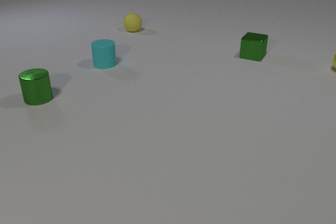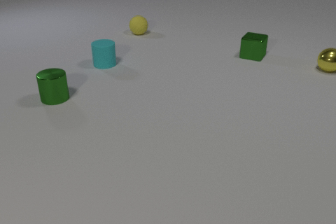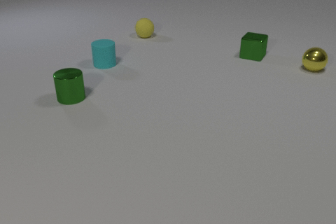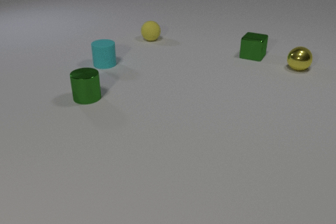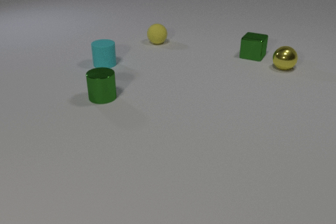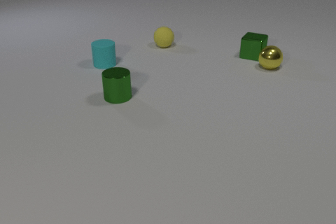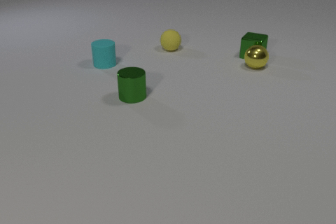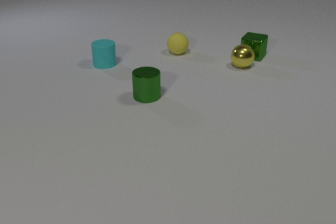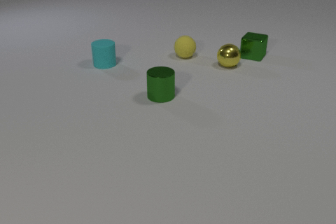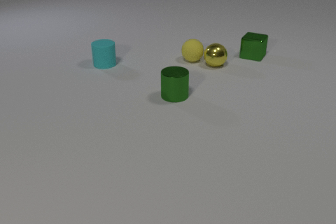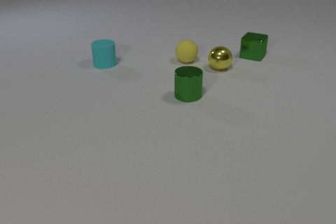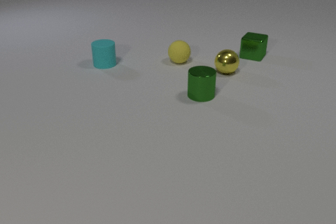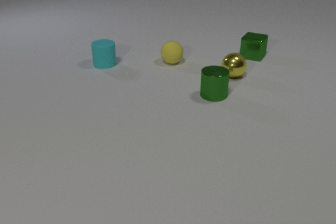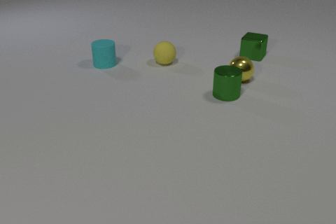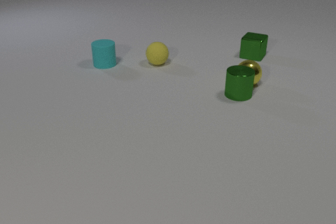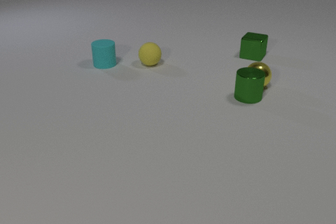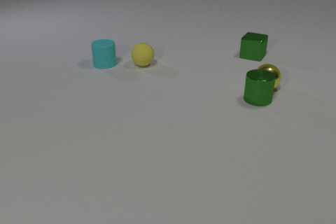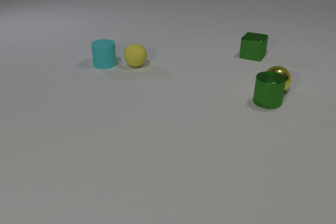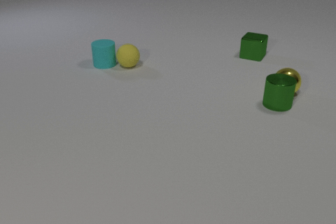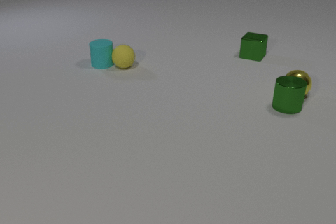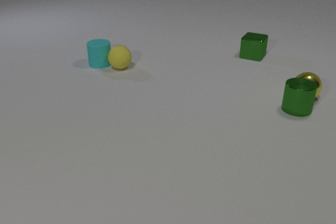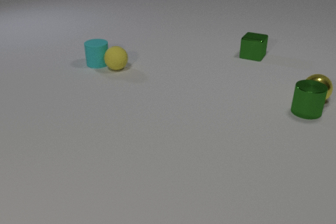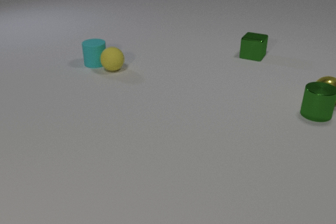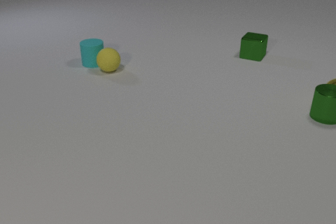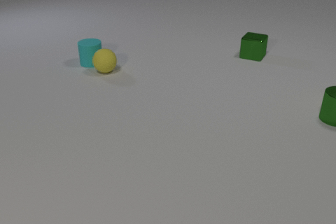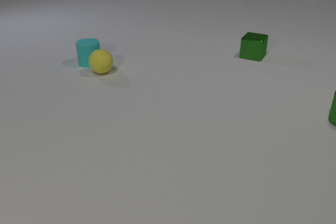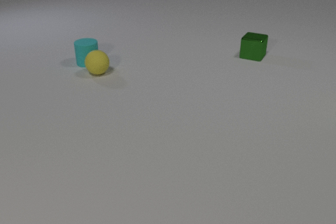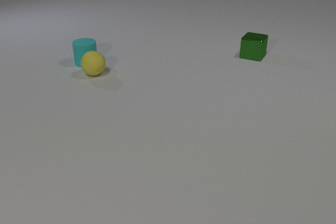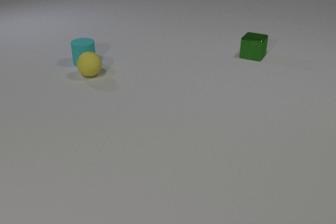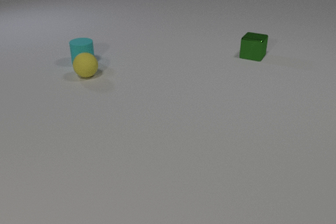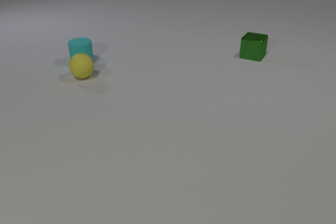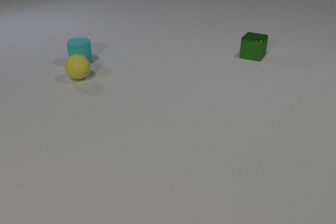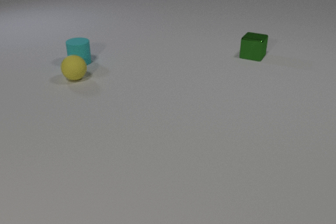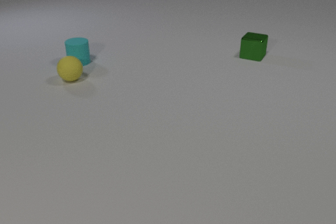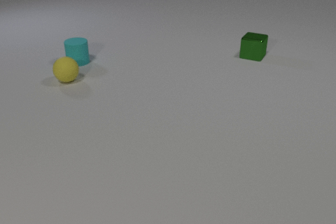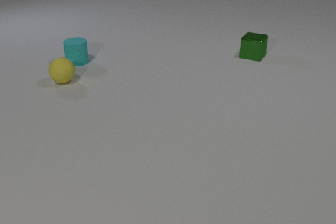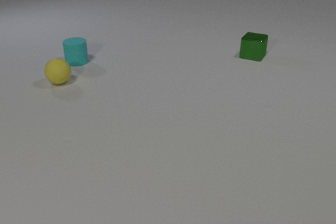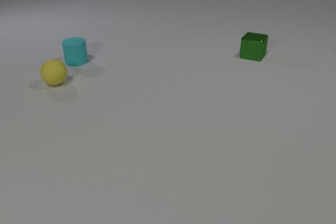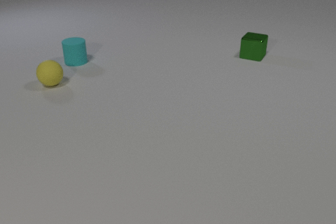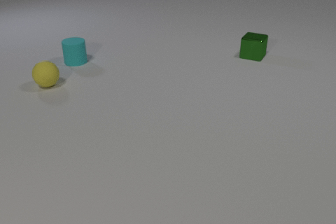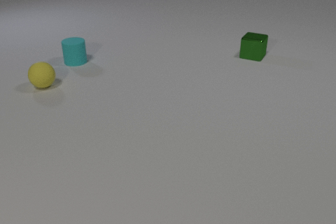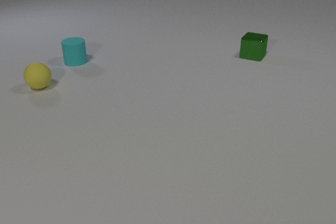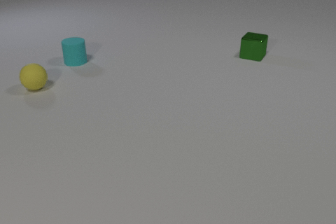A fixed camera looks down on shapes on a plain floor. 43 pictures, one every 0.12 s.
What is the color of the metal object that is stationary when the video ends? green.
What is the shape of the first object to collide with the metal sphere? sphere.
Are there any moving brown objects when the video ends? no.
0.00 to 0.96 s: The yellow rubber sphere rolls toward the camera and to the right. The yellow metal sphere rolls to the left. The green metal cylinder slides to the right.
0.96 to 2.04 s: The yellow rubber sphere rolls to the left and toward the camera. The yellow metal sphere rolls toward the camera and to the right. The green metal cylinder slides to the right. The yellow rubber sphere and the yellow metal sphere collide. The yellow metal sphere and the green metal cylinder collide.
2.04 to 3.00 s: The yellow rubber sphere rolls to the left. The yellow metal sphere rolls to the right, leaves at the right edge. The green metal cylinder slides to the right. The cyan rubber cylinder slides to the left and away from the camera. The yellow rubber sphere and the cyan rubber cylinder collide.
3.00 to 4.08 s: The yellow rubber sphere rolls to the left. The green metal cylinder leaves at the right edge. The cyan rubber cylinder slides to the left and away from the camera.
4.08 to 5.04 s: The yellow rubber sphere rolls to the left.
